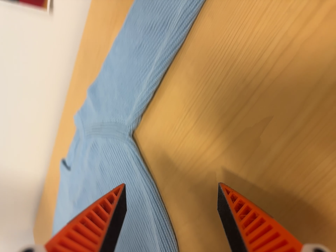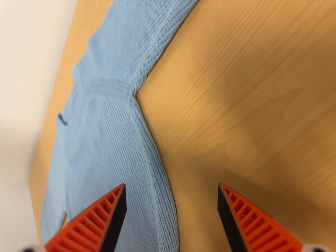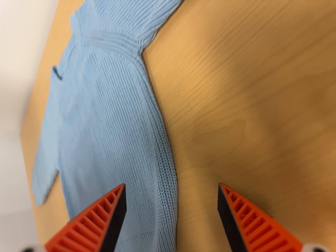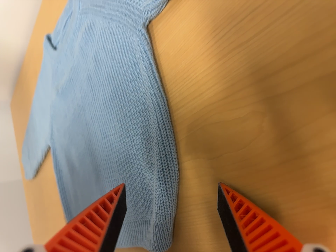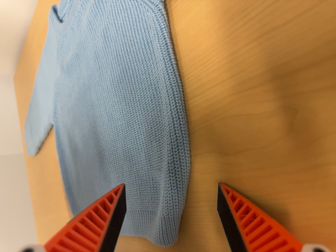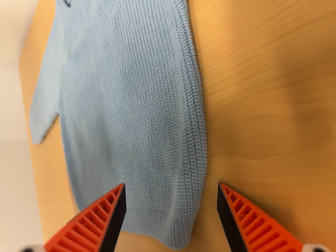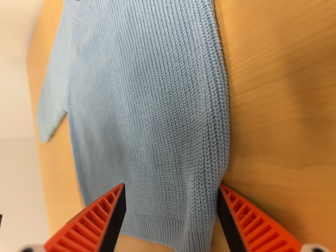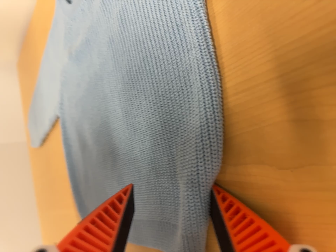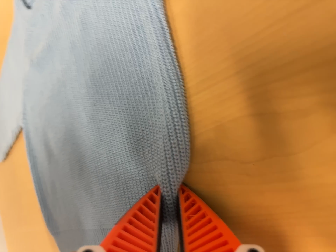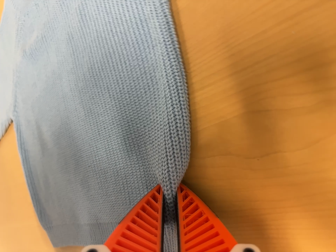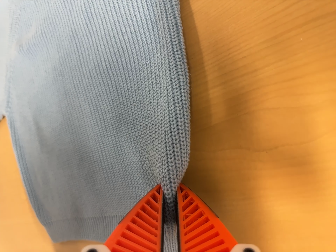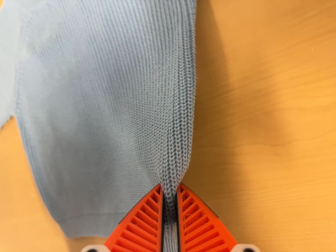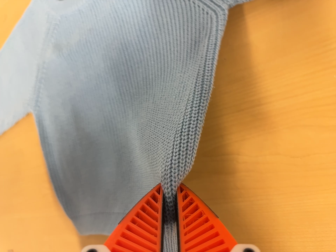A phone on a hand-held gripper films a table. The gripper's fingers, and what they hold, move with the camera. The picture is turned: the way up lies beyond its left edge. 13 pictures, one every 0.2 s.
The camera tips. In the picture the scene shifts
upward.
0.0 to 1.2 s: The camera travels forward and to its left, about 16 cm, so what stands in front looms larger. Its aim tips toward the bottom of its view by about 30 degrees, and the scene shifts upward. It rolls about its line of sight by about 20 degrees, and the scene rotates clockwise.
1.2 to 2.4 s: The camera pans to its right by about 20 degrees. It travels to its left and backward, about 12 cm.
The film runs forward here.
